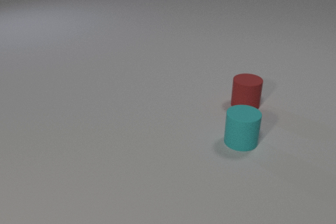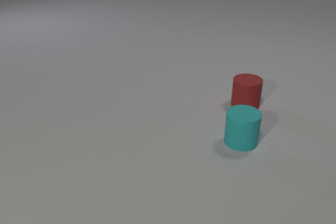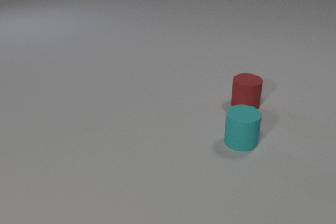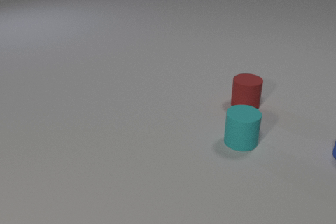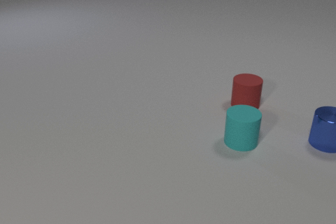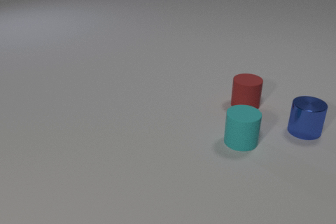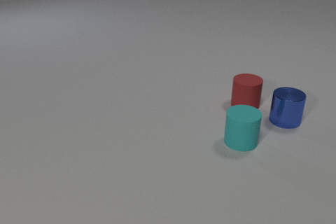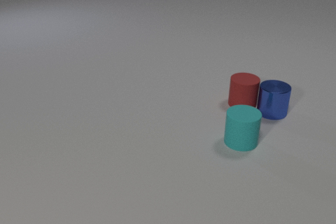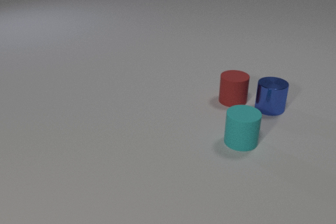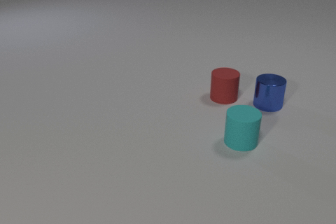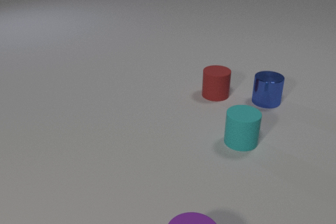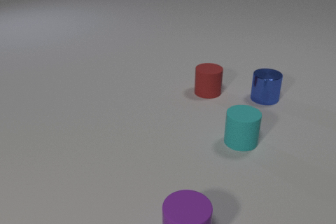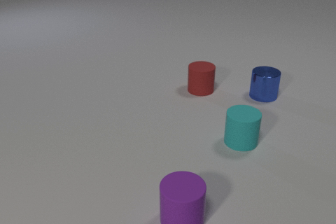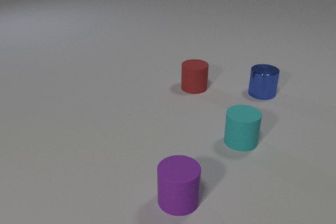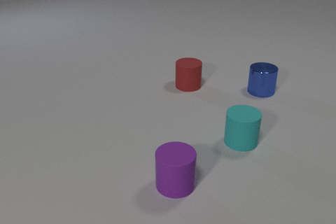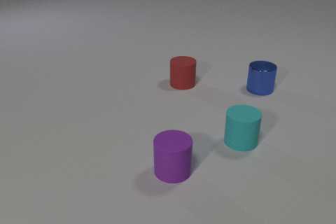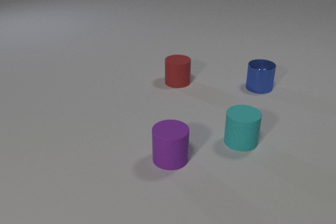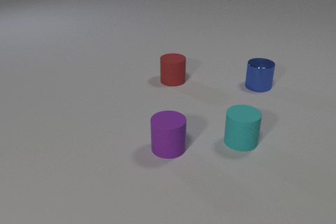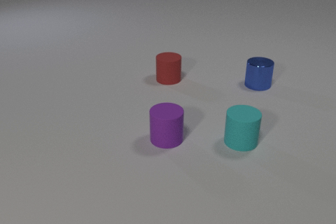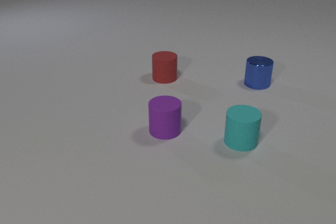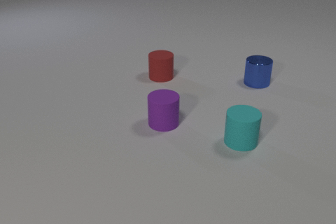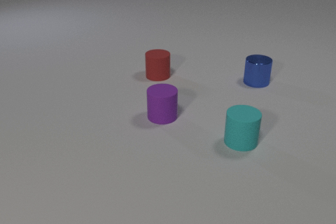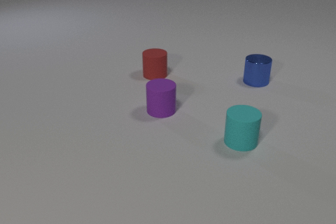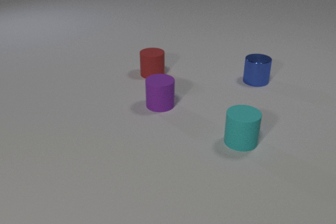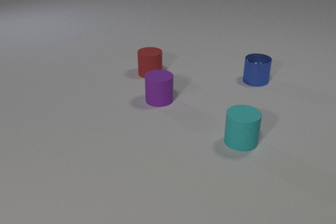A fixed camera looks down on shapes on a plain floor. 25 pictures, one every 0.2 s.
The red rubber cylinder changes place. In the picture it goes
to the left.
The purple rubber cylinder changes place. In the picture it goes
away from the camera.
0.0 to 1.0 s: The blue metal cylinder comes in at the right edge, slides to the left and away from the camera.
1.0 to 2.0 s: The blue metal cylinder slides away from the camera and to the left. The red rubber cylinder slides to the left and away from the camera. The purple rubber cylinder comes in at the bottom edge, slides away from the camera. The blue metal cylinder and the red rubber cylinder collide.
2.0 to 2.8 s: The blue metal cylinder slides away from the camera. The red rubber cylinder slides to the left and away from the camera. The purple rubber cylinder slides away from the camera.
2.8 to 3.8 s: The blue metal cylinder slides away from the camera. The red rubber cylinder slides to the left and away from the camera. The purple rubber cylinder slides away from the camera.
3.8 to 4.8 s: The blue metal cylinder slides away from the camera. The red rubber cylinder slides to the left and away from the camera. The purple rubber cylinder slides away from the camera.
How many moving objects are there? 3.
What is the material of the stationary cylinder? rubber.
What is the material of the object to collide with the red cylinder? metal.
